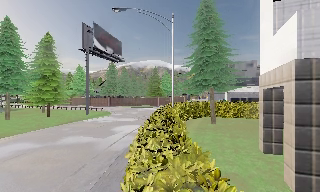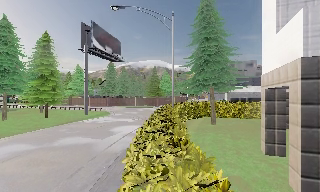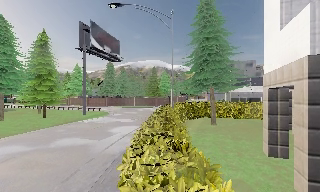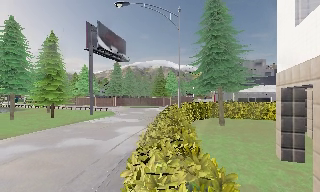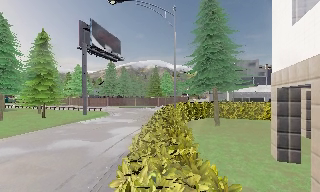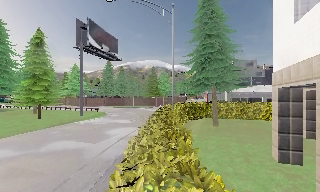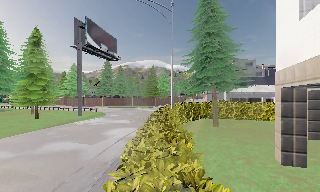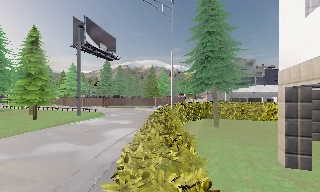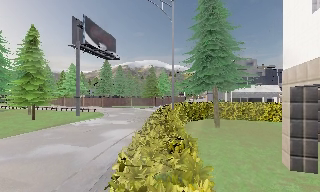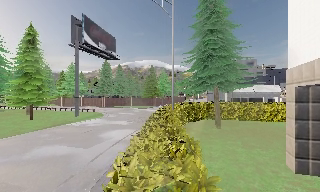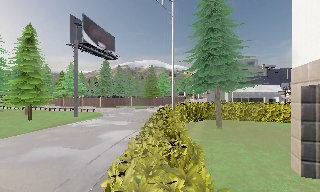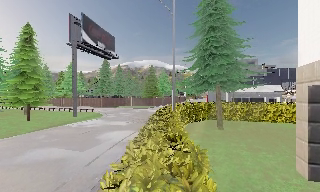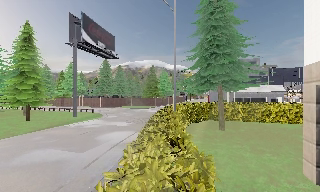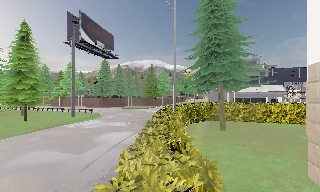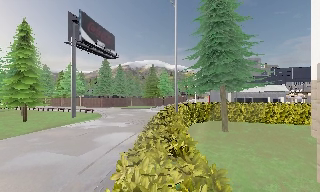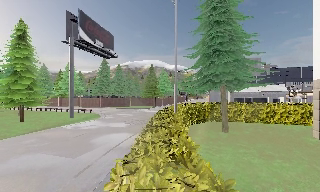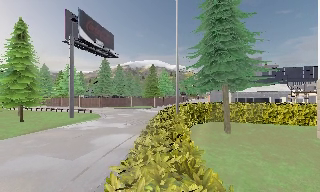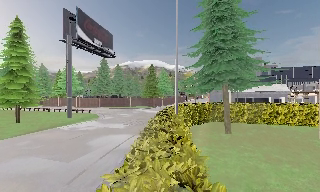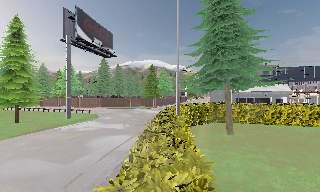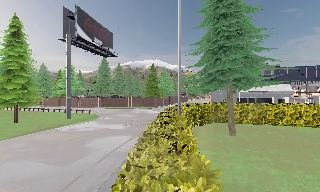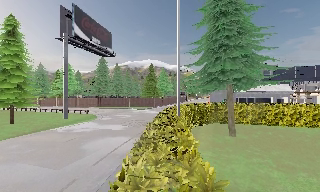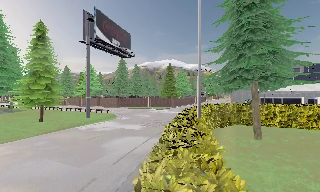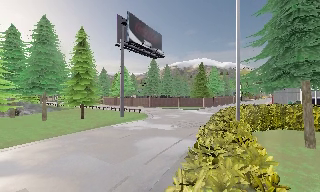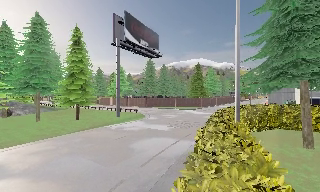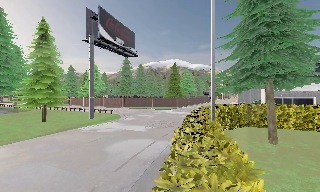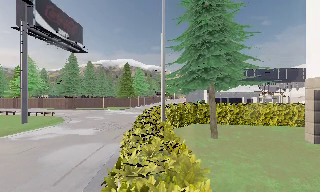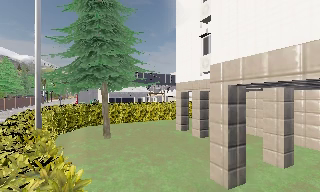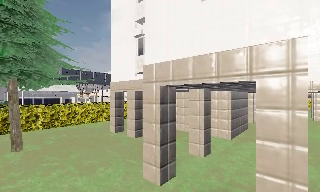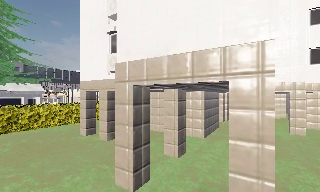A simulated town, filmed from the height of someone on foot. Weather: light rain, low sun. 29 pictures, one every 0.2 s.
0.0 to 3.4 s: The camera travels forward, about 3.5 m, so what stands in front looms larger.
3.4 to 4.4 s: The camera pans to its left, which is counterclockwise from overhead, by about 15 degrees. It travels forward, about 1 m, so what stands in front looms larger.
4.4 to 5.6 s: The camera swings to its right by about 95 degrees, and the scene slides to the left. It travels forward, about 1 m.
The film runs forward here.
